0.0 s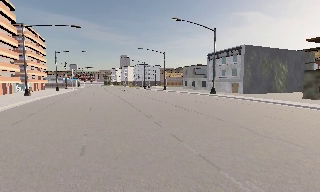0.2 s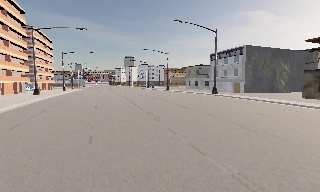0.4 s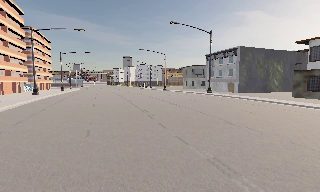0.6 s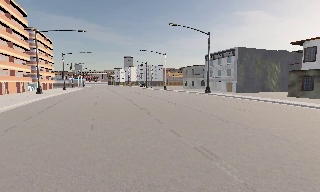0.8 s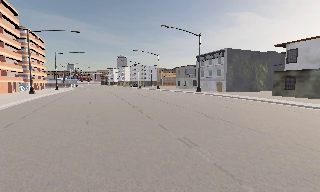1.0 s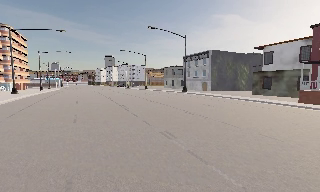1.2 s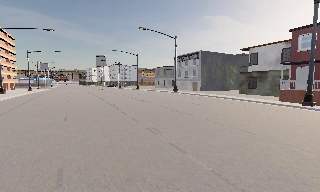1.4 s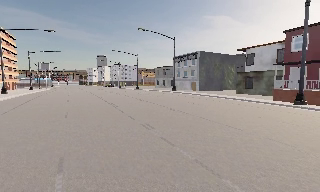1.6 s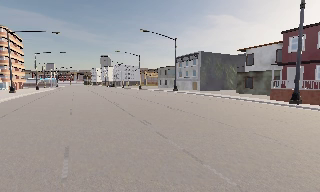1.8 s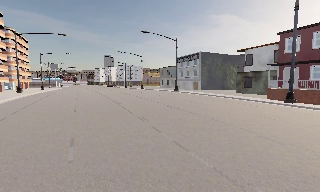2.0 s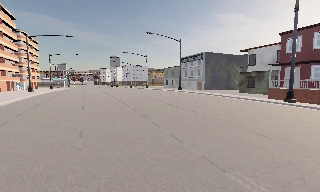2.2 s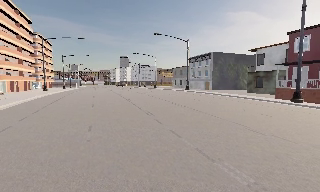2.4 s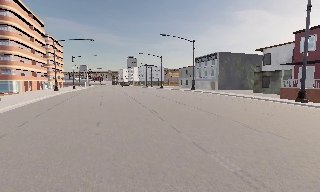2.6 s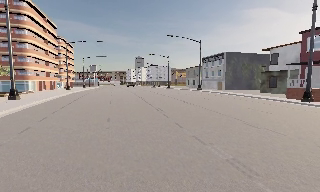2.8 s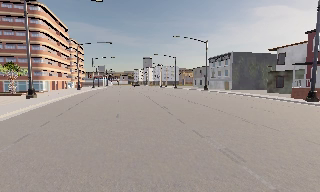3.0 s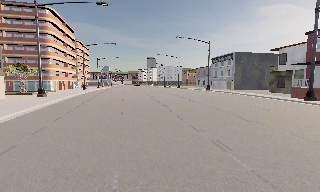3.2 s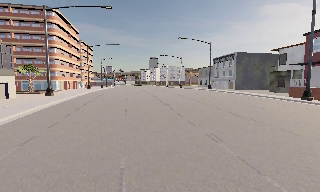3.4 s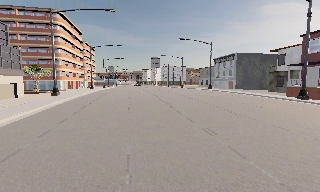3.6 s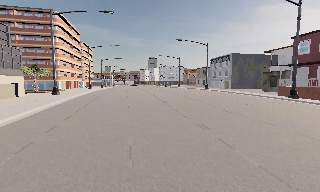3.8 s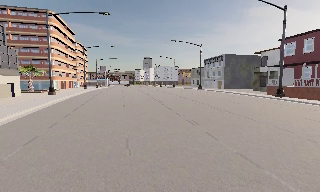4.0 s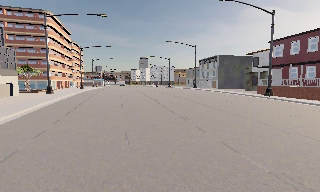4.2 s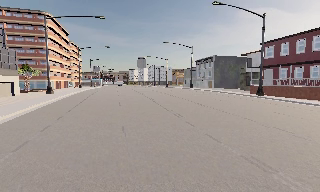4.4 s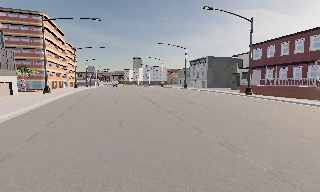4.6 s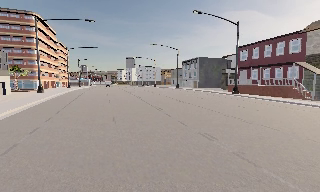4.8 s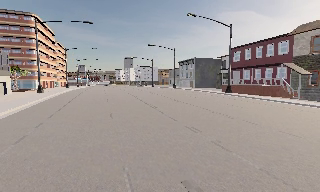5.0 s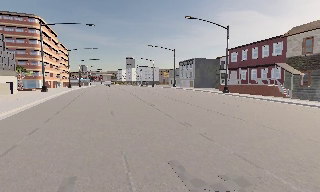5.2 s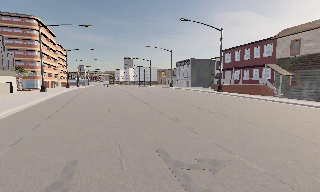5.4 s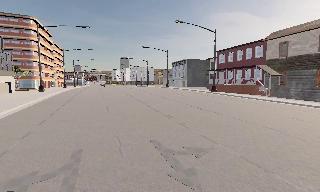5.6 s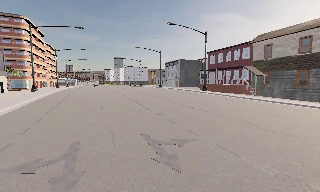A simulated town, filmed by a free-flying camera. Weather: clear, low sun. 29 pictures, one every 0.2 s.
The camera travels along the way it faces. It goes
backward.
0.0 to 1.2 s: The camera travels backward, about 4.5 m, so what stands in front gets smaller.
1.2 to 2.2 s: The camera travels backward and to its right, about 3.5 m, so what stands in front gets smaller.
2.2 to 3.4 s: The camera pans to its left, which is counterclockwise from overhead, by about 10 degrees. It travels backward, about 4.5 m, so what stands in front gets smaller.
3.4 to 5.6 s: The scene slides to the left, as the camera pans about 15 degrees to its right. It travels backward, about 10 m, so what stands in front gets smaller.
The film runs forward here.
